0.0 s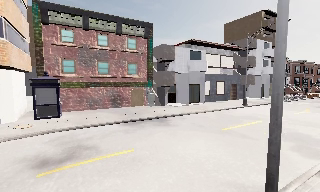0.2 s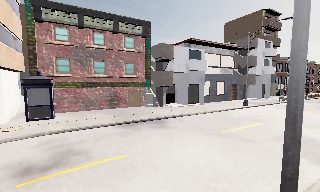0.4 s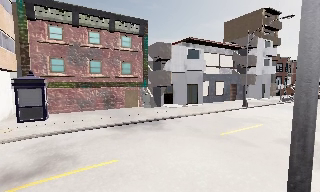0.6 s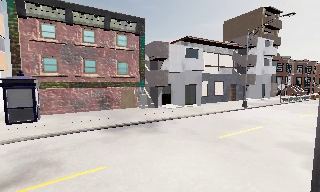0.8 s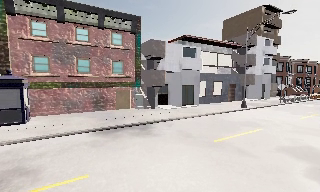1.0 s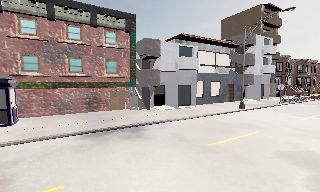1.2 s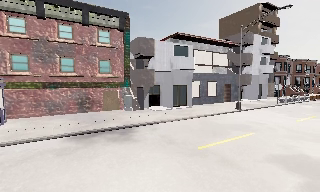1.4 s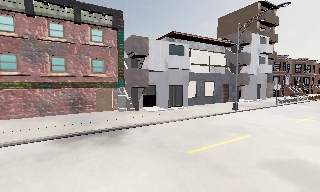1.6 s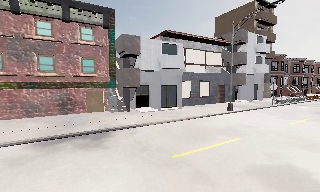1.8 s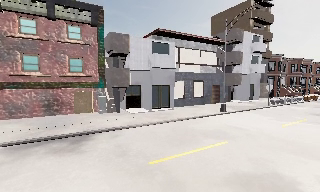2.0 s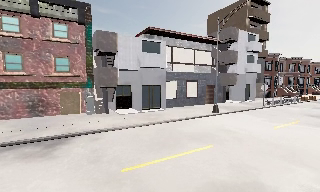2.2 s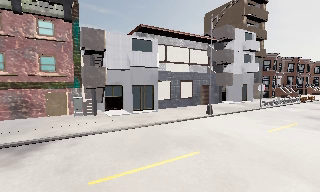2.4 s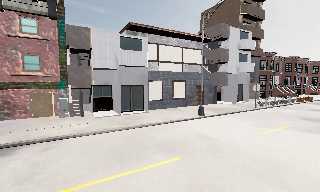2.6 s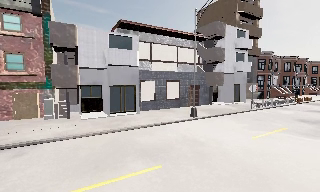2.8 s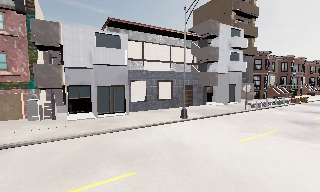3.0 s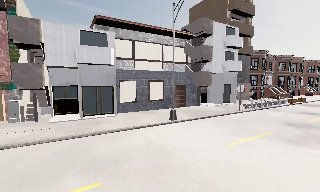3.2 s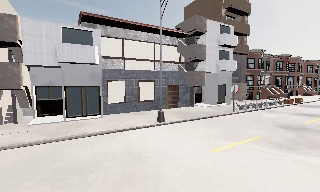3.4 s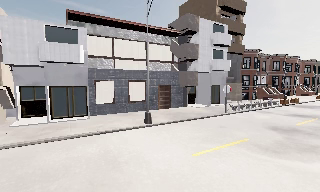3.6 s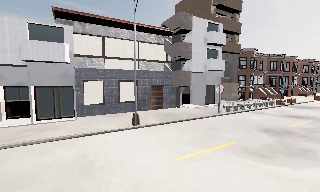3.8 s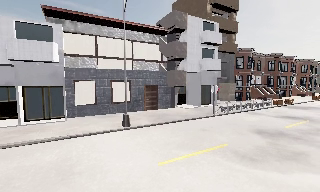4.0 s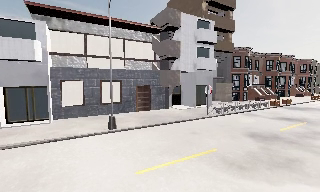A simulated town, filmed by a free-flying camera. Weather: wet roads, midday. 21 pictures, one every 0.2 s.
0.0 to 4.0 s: The camera travels to its right and forward, about 14 m, so close, fixed things drift to the left.
The film runs forward here.
